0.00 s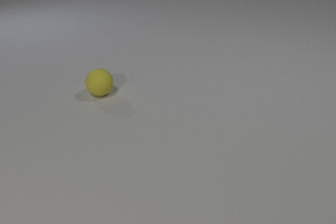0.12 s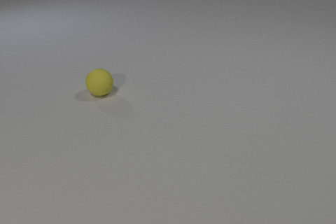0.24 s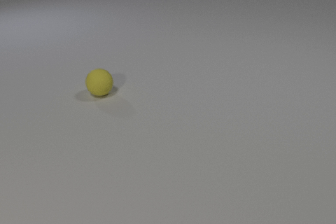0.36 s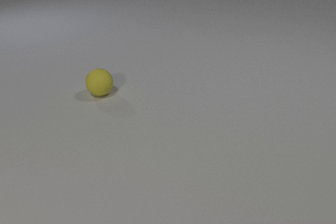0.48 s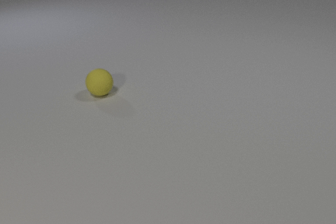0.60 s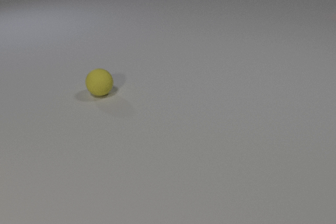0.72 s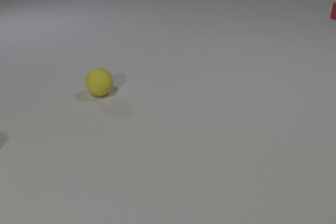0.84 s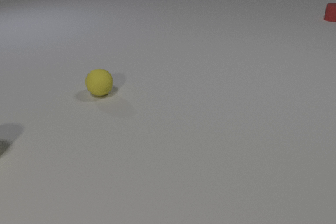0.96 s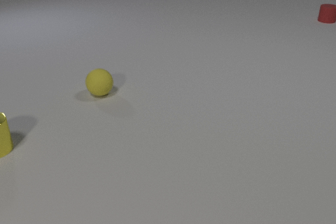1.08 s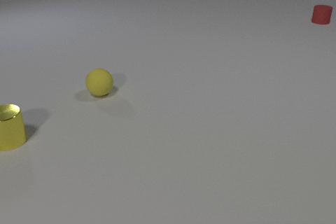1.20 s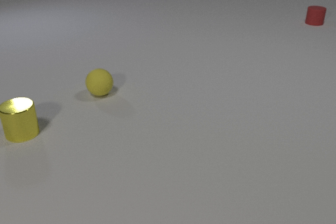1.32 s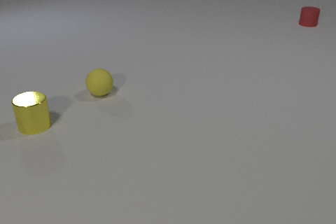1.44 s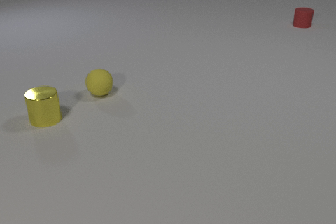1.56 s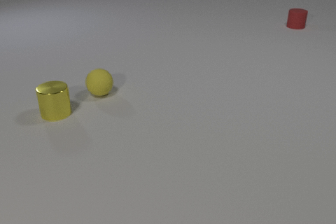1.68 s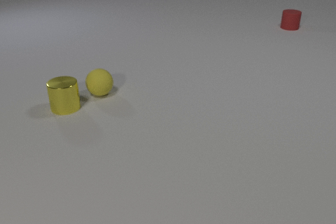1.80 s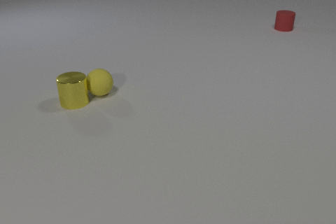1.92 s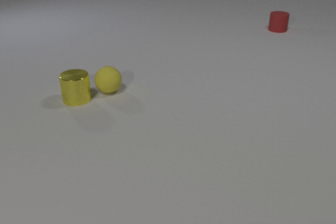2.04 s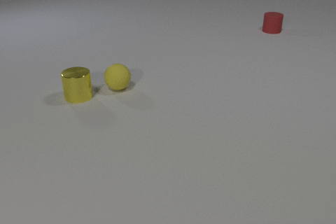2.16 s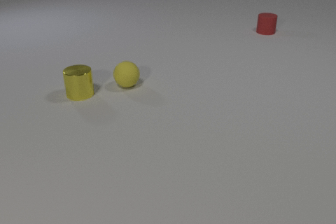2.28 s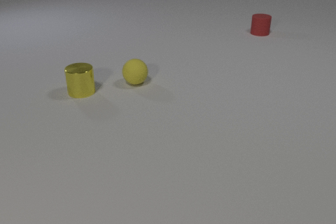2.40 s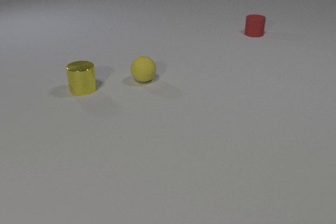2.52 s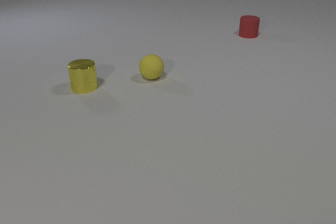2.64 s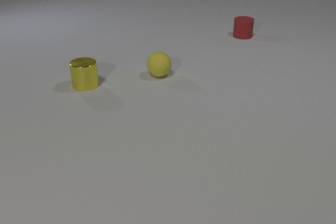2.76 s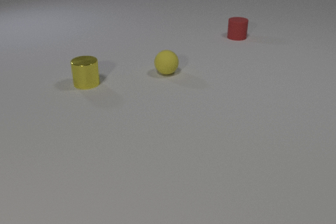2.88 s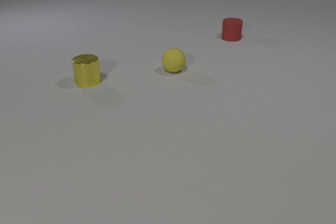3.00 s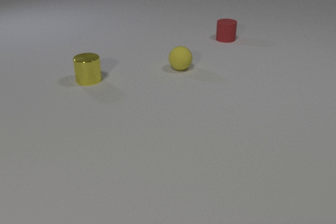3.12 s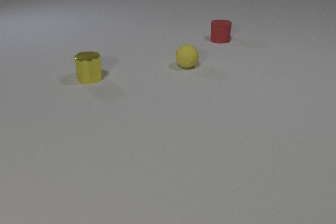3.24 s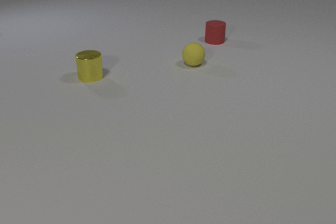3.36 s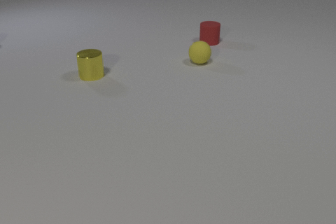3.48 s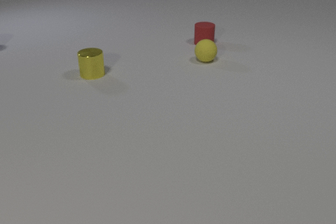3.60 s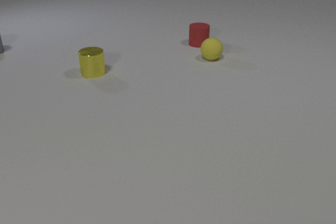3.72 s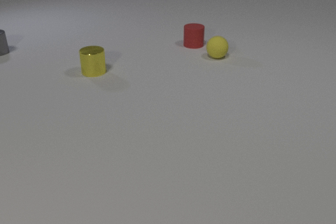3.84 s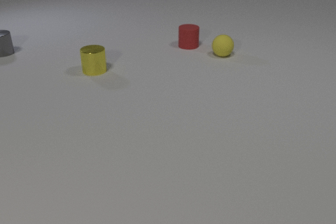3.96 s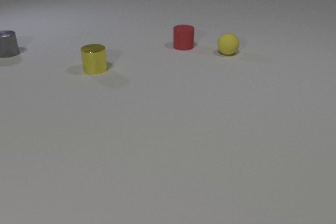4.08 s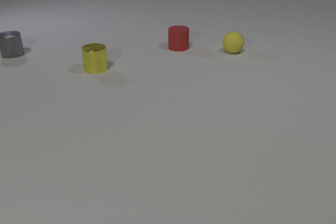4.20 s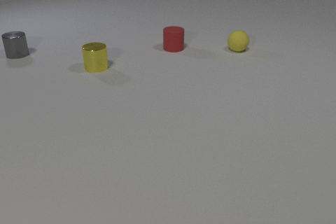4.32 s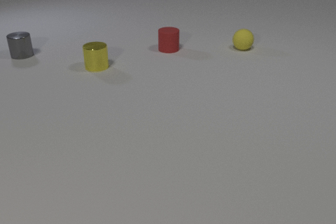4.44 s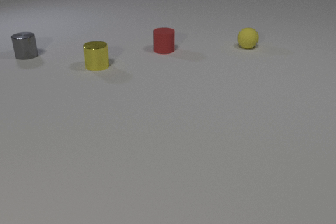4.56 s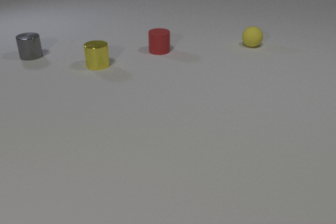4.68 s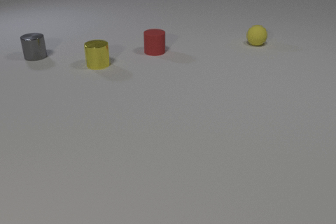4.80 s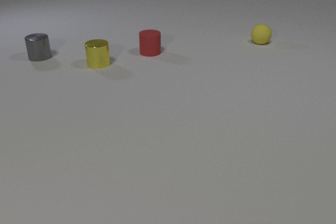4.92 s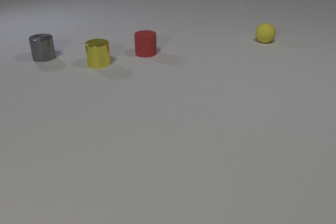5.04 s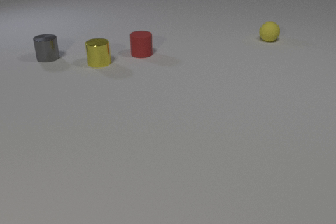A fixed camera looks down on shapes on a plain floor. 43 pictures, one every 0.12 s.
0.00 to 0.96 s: The yellow metal cylinder comes in at the left edge, slides to the right. The red rubber cylinder comes in at the right edge, slides toward the camera and to the left.
0.96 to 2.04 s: The yellow metal cylinder slides to the right and away from the camera. The yellow rubber sphere rolls to the right and away from the camera. The red rubber cylinder slides to the left and toward the camera. The yellow metal cylinder and the yellow rubber sphere collide.
2.04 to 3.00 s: The yellow metal cylinder slides away from the camera. The yellow rubber sphere rolls to the right and away from the camera. The red rubber cylinder slides to the left and toward the camera.
3.00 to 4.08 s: The yellow metal cylinder slides away from the camera. The yellow rubber sphere rolls to the right and away from the camera. The red rubber cylinder slides to the left and toward the camera. The gray metal cylinder comes in at the left edge, slides to the right and toward the camera.
4.08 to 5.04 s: The yellow metal cylinder slides away from the camera. The yellow rubber sphere rolls away from the camera and to the right. The red rubber cylinder slides to the left and toward the camera. The gray metal cylinder slides to the right and toward the camera.
Are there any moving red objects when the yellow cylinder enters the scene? yes.
What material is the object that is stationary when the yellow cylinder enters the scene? rubber.
What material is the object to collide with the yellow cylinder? rubber.
